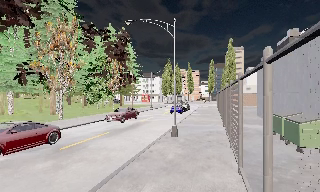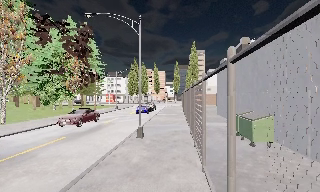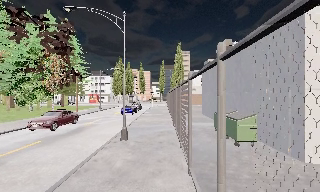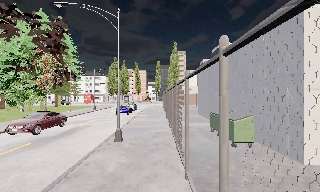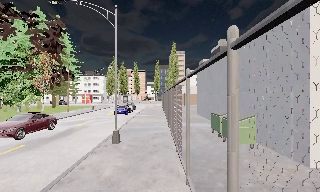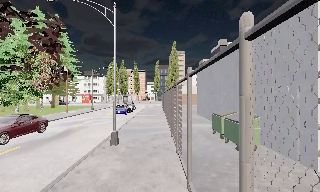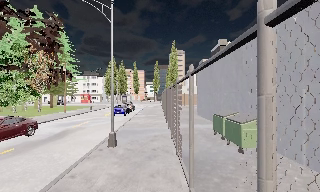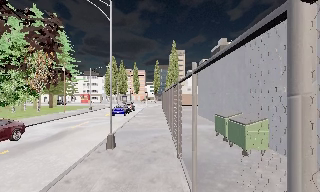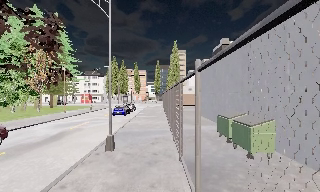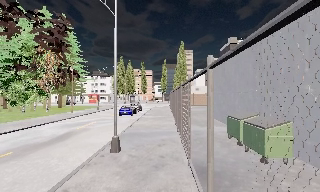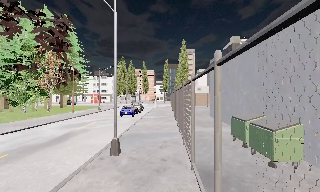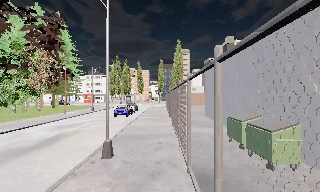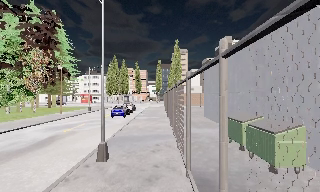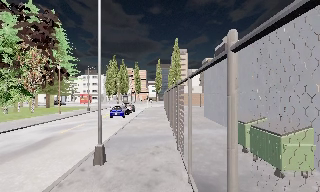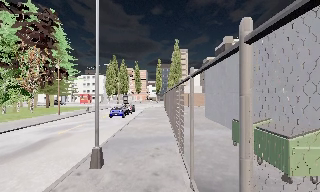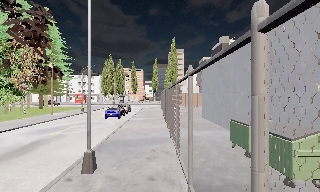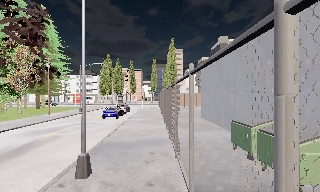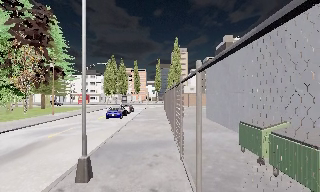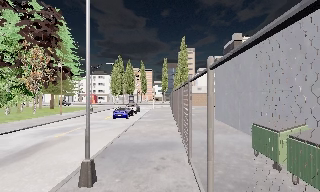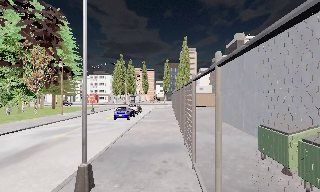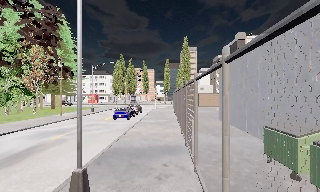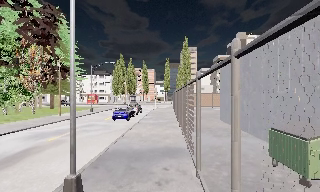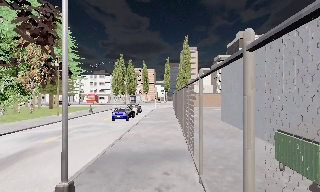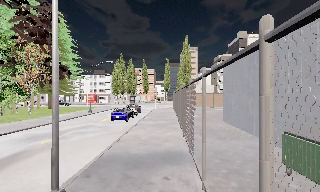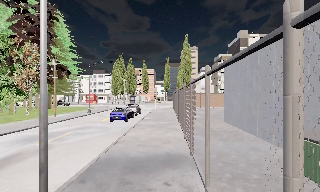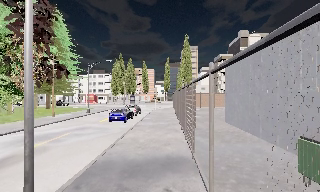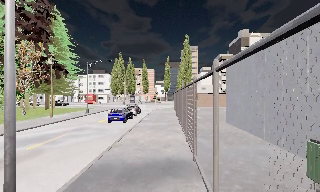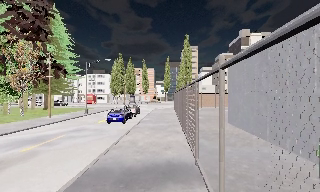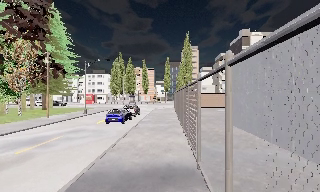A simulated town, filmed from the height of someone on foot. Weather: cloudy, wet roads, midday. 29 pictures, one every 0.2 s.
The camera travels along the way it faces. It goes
forward.
0.0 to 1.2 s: The scene slides to the left, as the camera pans about 20 degrees to its right. It travels forward, about 1.5 m, so what stands in front looms larger.
1.2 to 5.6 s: The camera travels forward, about 7 m, so what stands in front looms larger.
The film runs forward here.
